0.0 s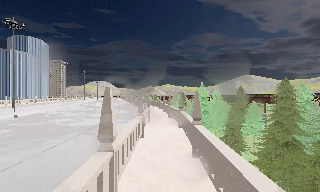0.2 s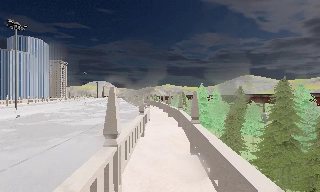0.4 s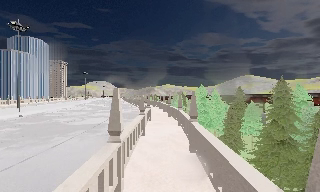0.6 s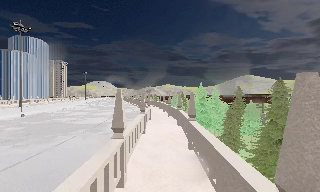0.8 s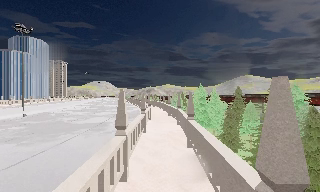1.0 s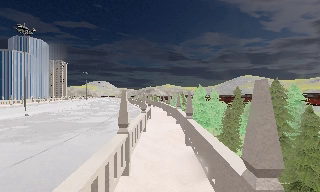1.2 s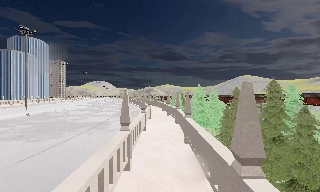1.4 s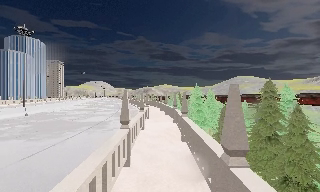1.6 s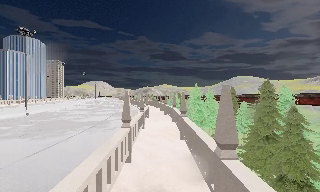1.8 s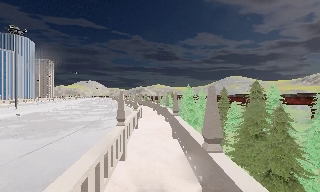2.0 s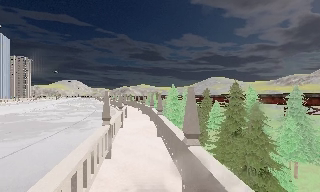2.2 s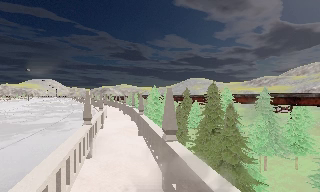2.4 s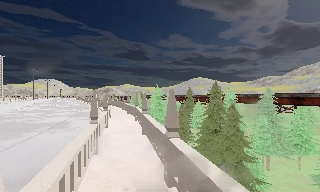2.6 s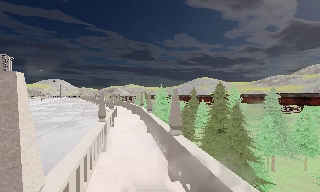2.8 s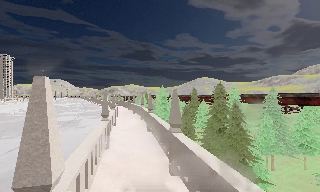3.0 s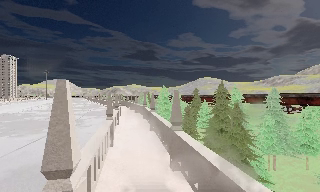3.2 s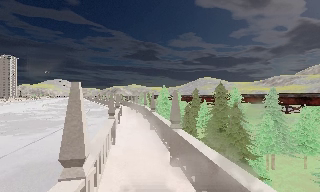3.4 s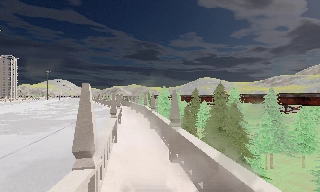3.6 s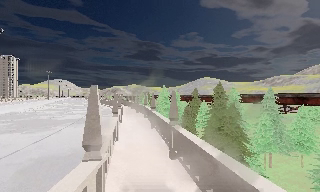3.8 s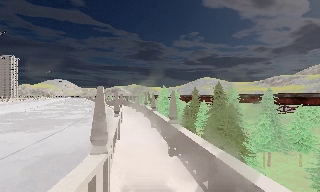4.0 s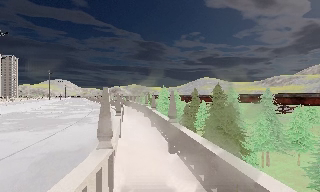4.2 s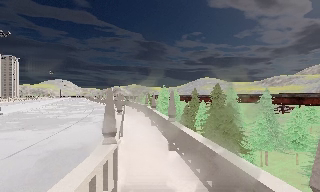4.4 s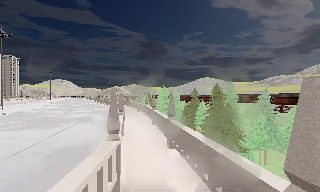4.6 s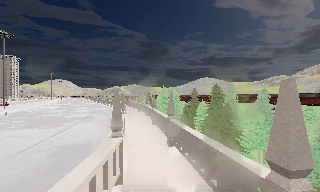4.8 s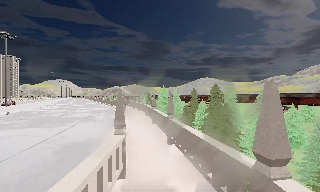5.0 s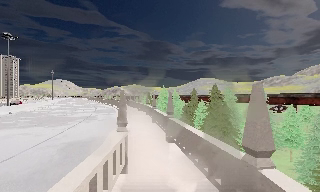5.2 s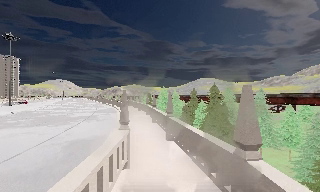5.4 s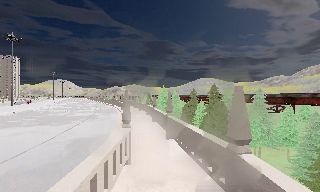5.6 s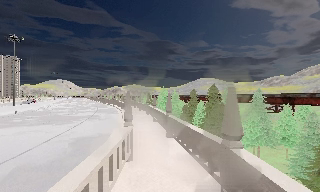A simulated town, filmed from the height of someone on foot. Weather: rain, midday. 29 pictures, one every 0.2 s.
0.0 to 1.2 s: The camera travels backward, about 2 m, so what stands in front gets smaller.
1.2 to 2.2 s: The scene slides to the left, as the camera pans about 15 degrees to its right. It travels backward, about 1.5 m, so what stands in front gets smaller.
2.2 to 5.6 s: The camera travels backward, about 6 m, so what stands in front gets smaller.
The film runs backward here.
